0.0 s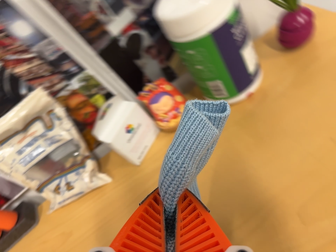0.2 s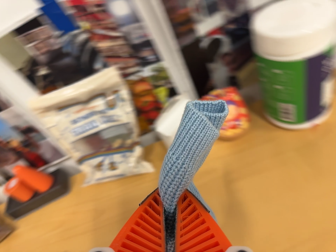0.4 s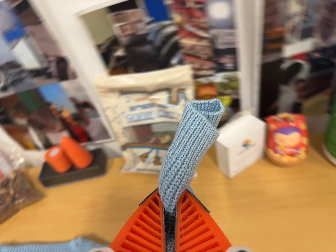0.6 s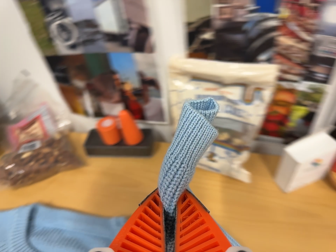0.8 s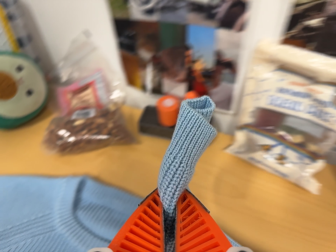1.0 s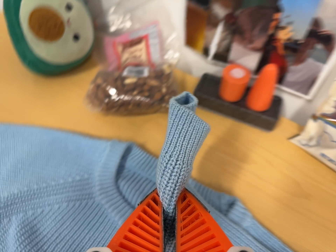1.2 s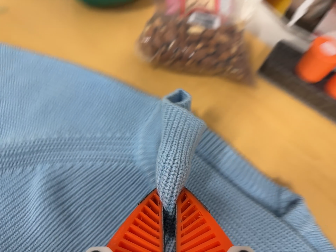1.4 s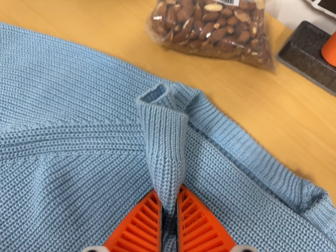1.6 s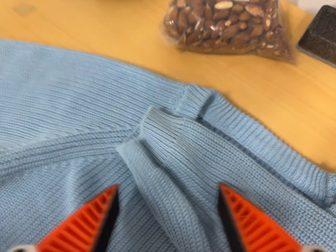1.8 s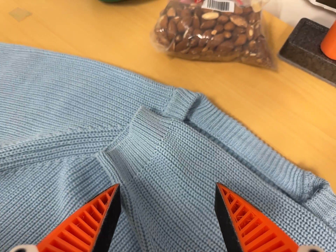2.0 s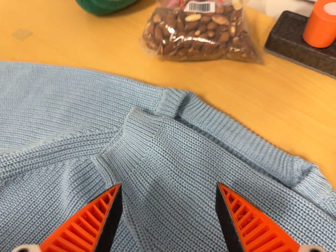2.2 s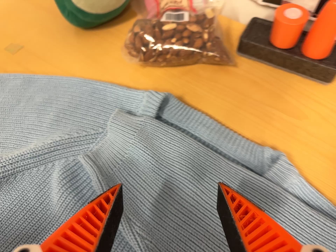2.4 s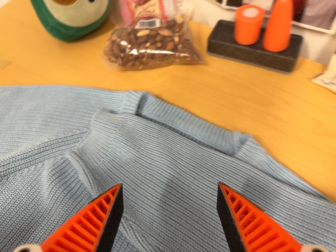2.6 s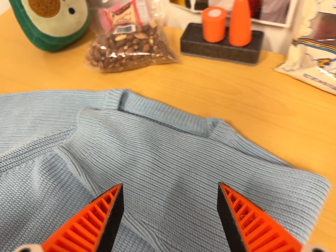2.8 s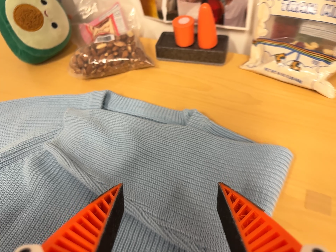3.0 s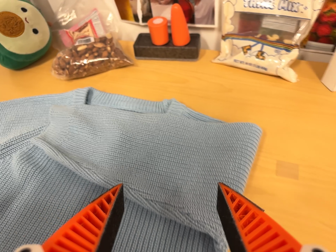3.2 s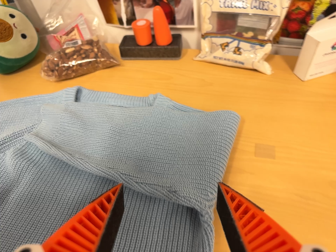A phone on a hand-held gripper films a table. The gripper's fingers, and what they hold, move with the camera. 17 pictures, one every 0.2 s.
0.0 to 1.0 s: The camera swings to its left by about 15 degrees, and the scene slides to the right. It travels to its left, about 38 cm, so close, fixed things drift to the right. Its aim tips toward the bottom of its view by about 15 degrees, and the scene shifts upward. It rolls about its line of sight by about 60 degrees, and the scene rotates clockwise.
1.0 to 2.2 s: The camera pans to its left by about 10 degrees.
2.2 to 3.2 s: The camera swings to its right by about 15 degrees, and the scene slides to the left. It travels toward the bottom of its view and backward, about 22 cm. Its aim tips toward the top of its view by about 15 degrees. It rolls about its line of sight by about 20 degrees, and the scene rotates counterclockwise.
The film runs forward here.
